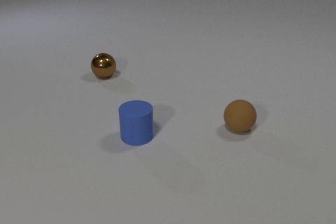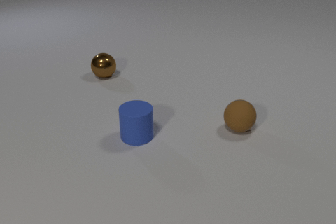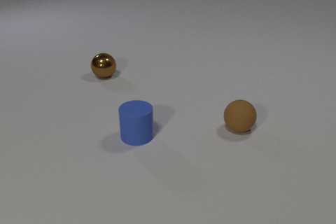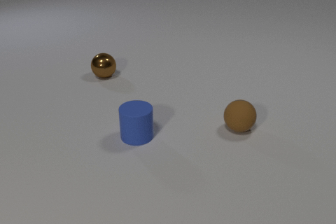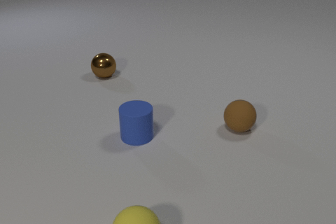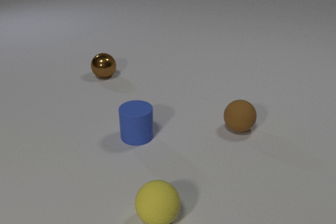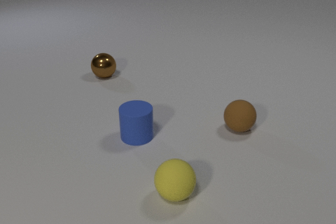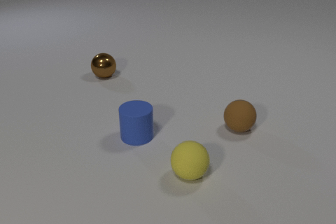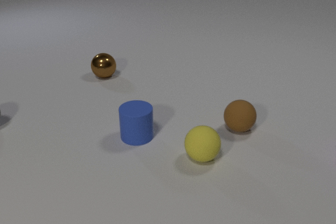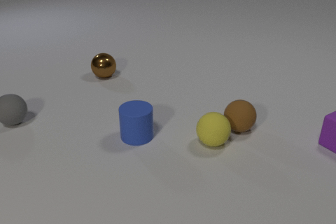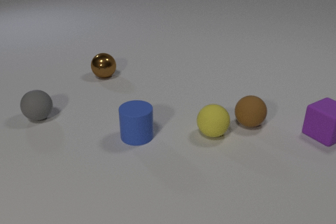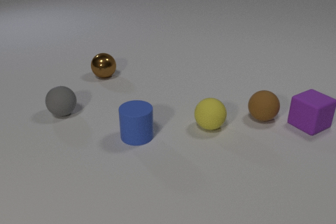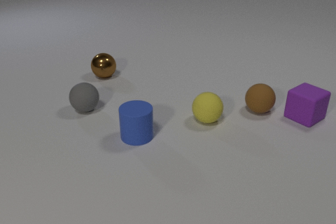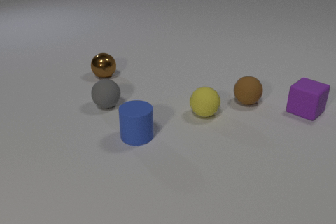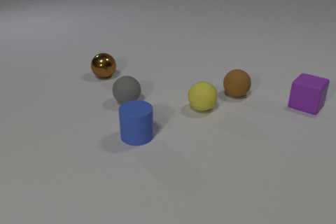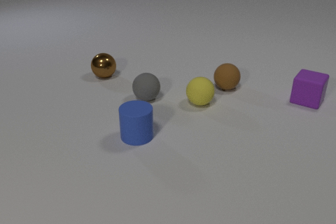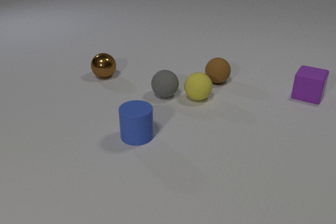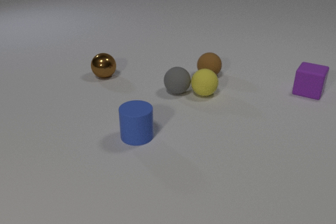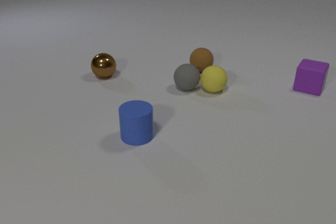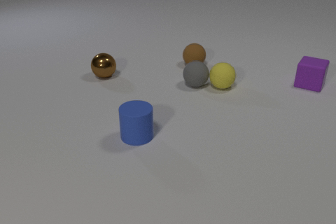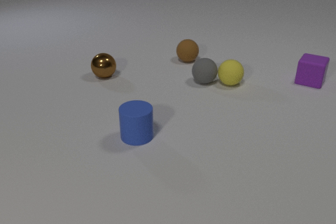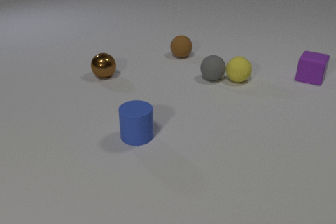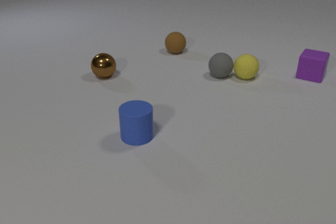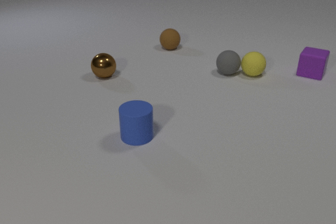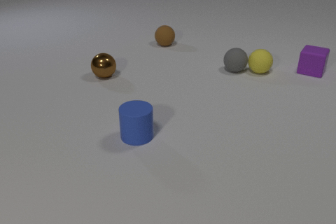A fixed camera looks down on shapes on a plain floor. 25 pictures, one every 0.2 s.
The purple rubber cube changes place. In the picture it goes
away from the camera.
The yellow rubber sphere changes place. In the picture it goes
away from the camera.
0.0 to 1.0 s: The yellow rubber sphere comes in at the bottom edge, rolls away from the camera and to the right.
1.0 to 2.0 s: The yellow rubber sphere rolls away from the camera. The brown rubber sphere rolls away from the camera and to the right. The purple rubber cube comes in at the right edge, slides to the left and away from the camera. The gray rubber sphere comes in at the left edge, rolls to the right. The yellow rubber sphere and the brown rubber sphere collide.
2.0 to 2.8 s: The yellow rubber sphere rolls away from the camera. The brown rubber sphere rolls away from the camera. The purple rubber cube slides away from the camera, spins so that its near face slides to the right, counterclockwise seen from above. The gray rubber sphere rolls to the right. The brown rubber sphere and the purple rubber cube collide.
2.8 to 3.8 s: The yellow rubber sphere rolls away from the camera. The brown rubber sphere rolls away from the camera and to the left. The purple rubber cube slides away from the camera. The gray rubber sphere rolls to the right and away from the camera. The yellow rubber sphere and the gray rubber sphere collide.
3.8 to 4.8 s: The yellow rubber sphere rolls away from the camera and to the right. The brown rubber sphere rolls away from the camera and to the left. The purple rubber cube slides away from the camera. The gray rubber sphere rolls away from the camera and to the right.
What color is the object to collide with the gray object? yellow.
What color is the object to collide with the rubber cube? brown.
How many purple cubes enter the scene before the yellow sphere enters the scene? 0.
